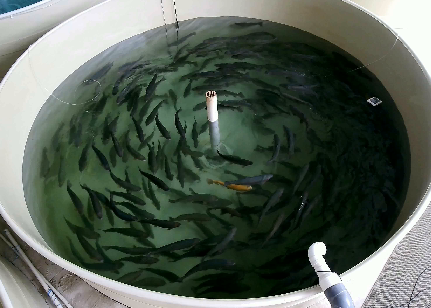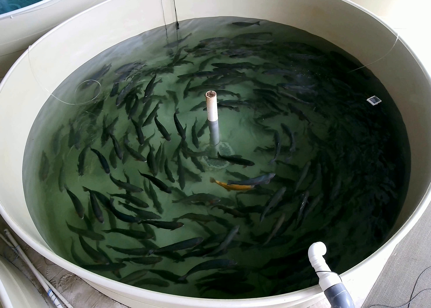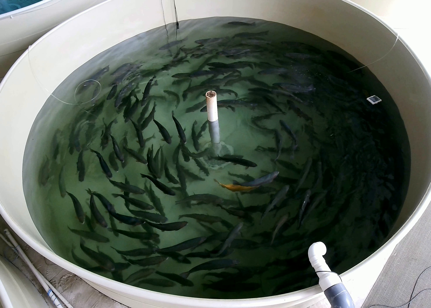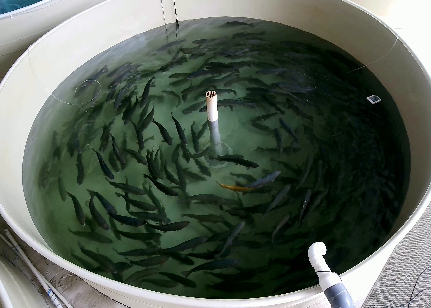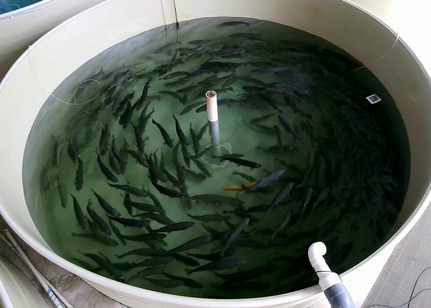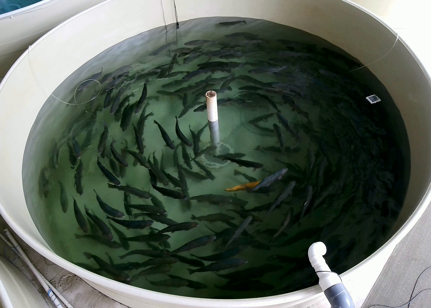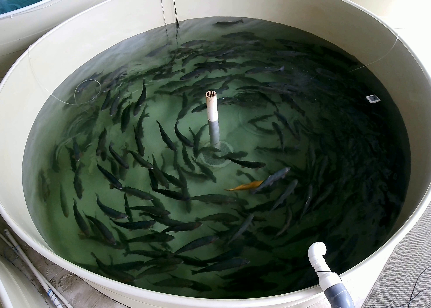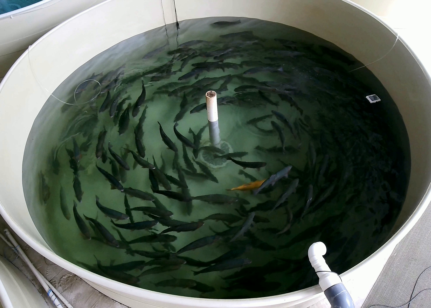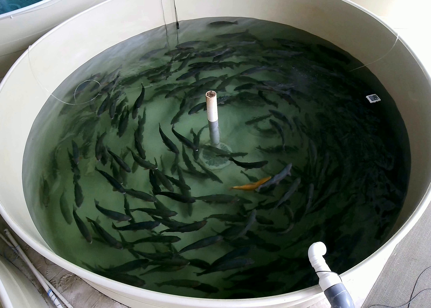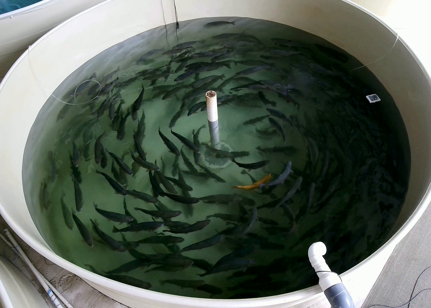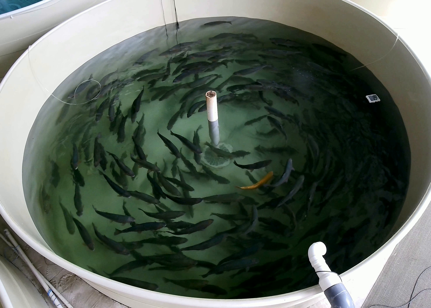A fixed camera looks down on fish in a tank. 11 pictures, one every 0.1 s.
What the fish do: Normal cruising.
